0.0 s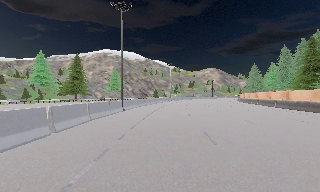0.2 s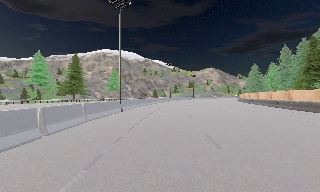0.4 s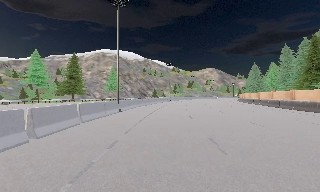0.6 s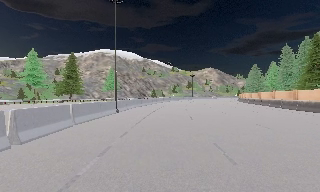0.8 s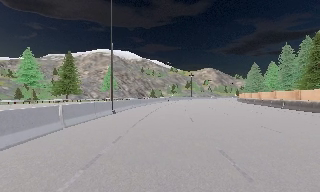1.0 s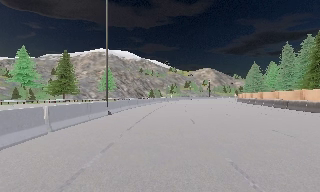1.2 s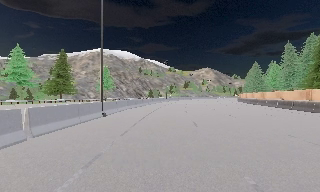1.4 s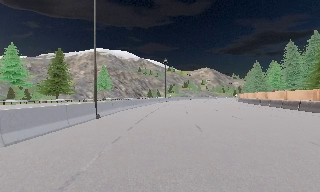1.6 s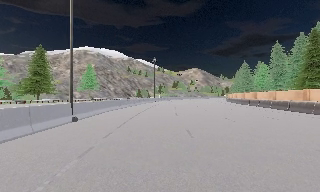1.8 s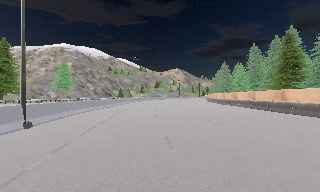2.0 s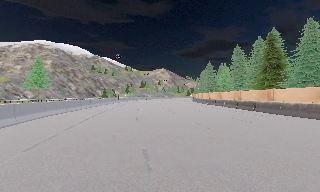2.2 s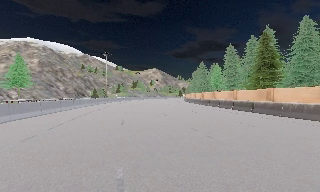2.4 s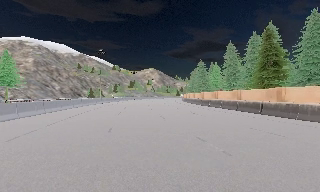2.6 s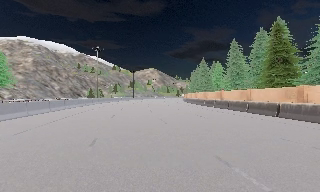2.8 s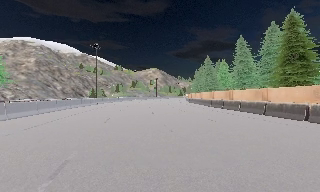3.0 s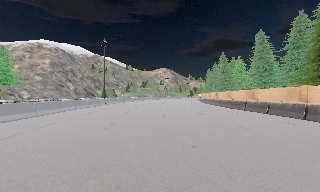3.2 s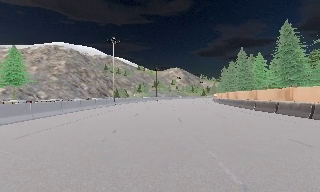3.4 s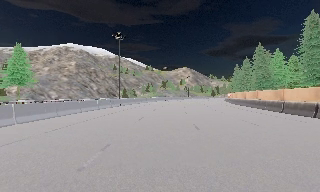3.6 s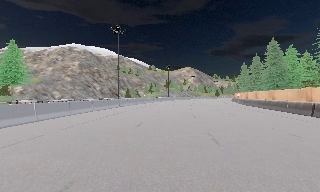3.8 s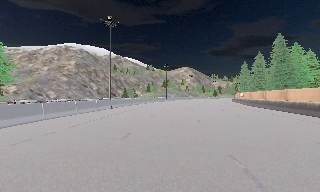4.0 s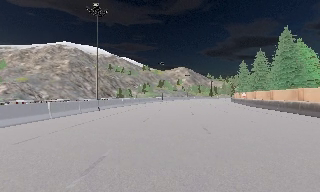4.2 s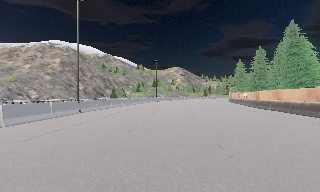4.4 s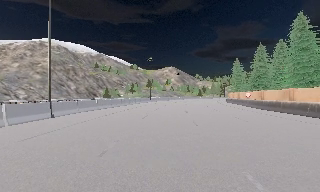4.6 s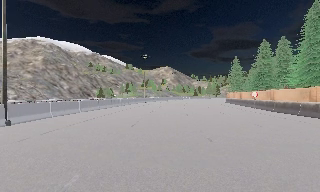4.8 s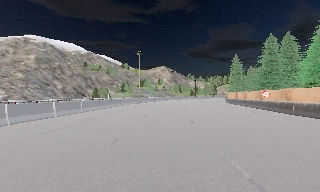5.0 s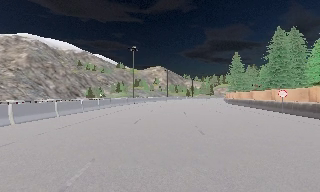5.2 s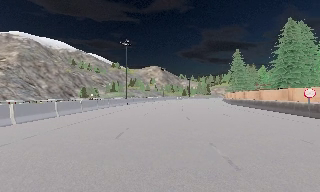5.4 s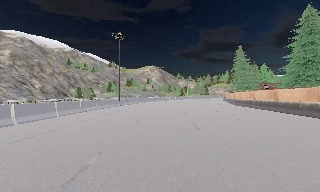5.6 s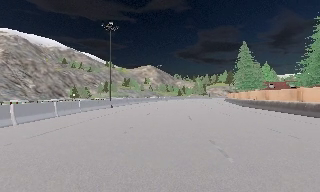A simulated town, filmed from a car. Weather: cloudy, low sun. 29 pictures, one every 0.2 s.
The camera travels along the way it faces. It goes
forward.
0.0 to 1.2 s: The camera travels forward, about 4.5 m, so what stands in front looms larger. It gains speed.
1.2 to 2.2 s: The scene slides to the left, as the camera pans about 20 degrees to its right. It travels forward, about 7 m, so what stands in front looms larger.
2.2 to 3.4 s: The camera swings to its left by about 10 degrees, and the scene slides to the right. It travels forward, about 13 m, so what stands in front looms larger.
3.4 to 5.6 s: The scene slides to the left, as the camera pans about 15 degrees to its right. It travels forward, about 35 m, so what stands in front looms larger.
The film runs forward here.
